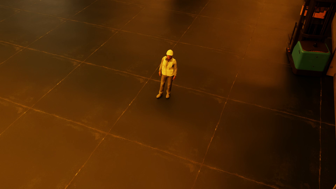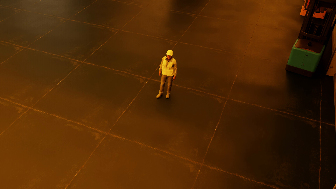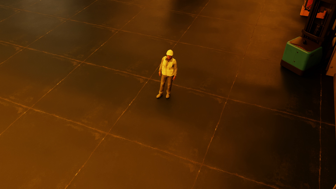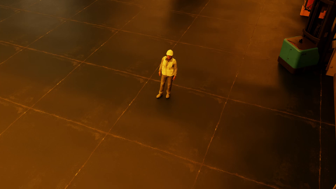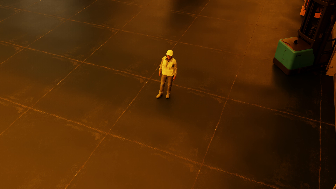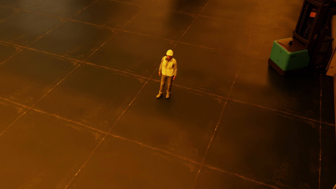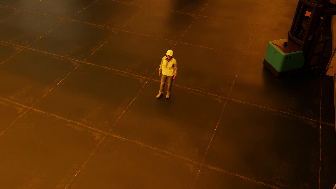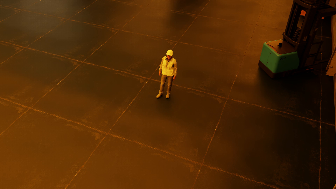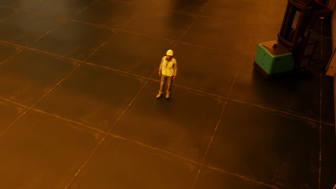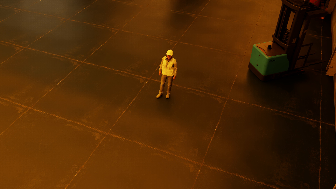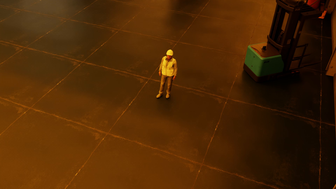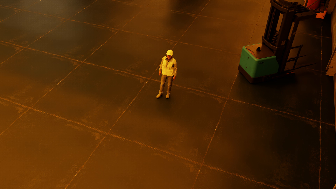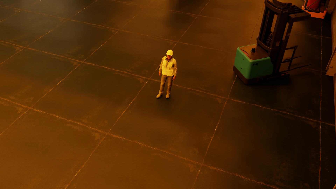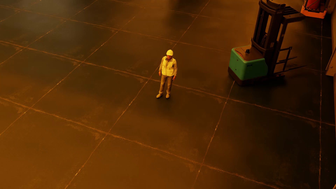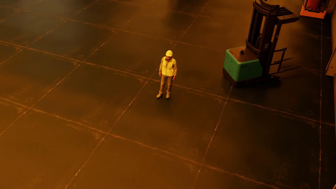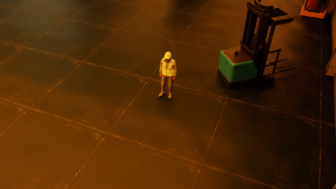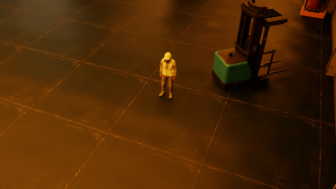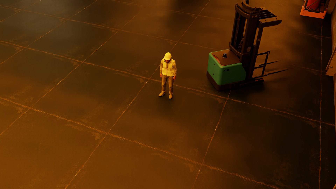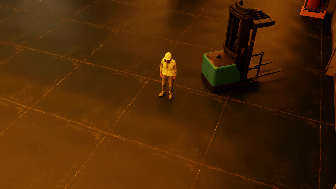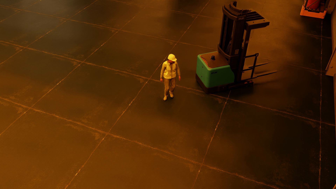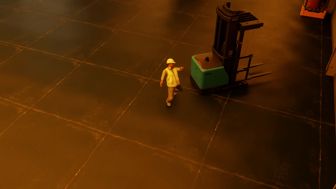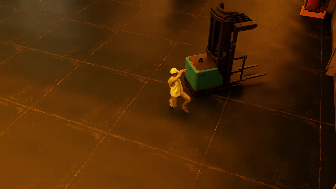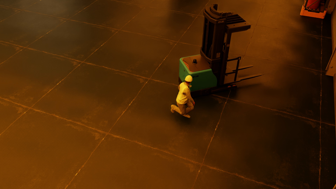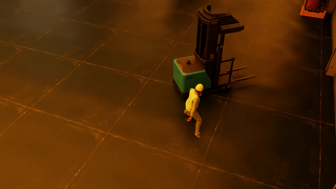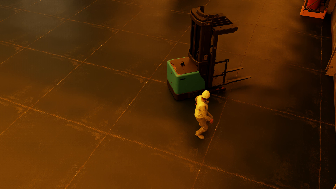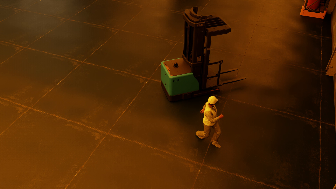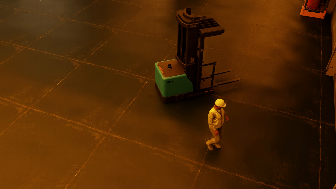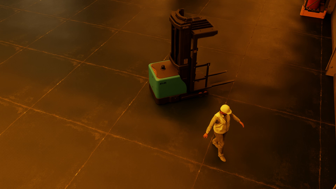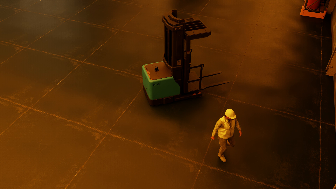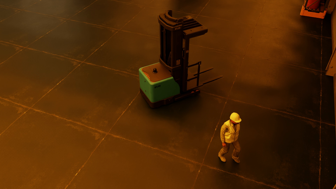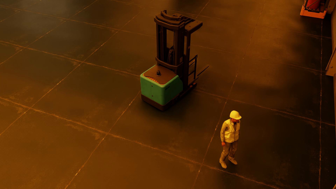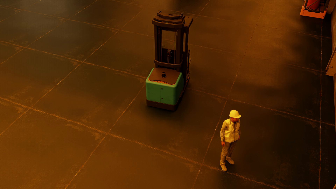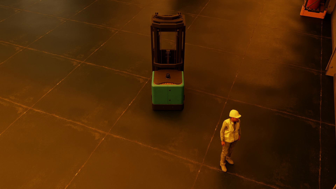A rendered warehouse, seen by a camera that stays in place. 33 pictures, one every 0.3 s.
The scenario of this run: Near miss between a forklift and a person.
